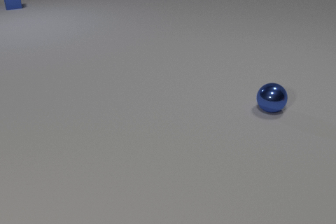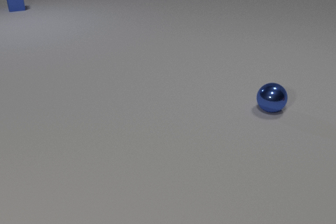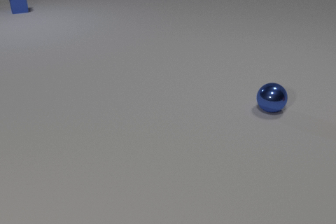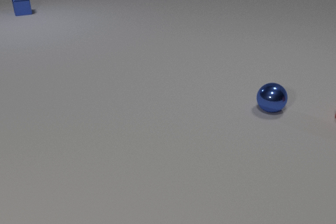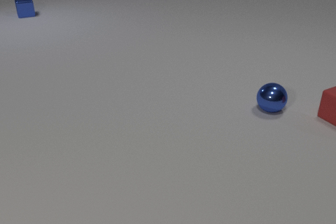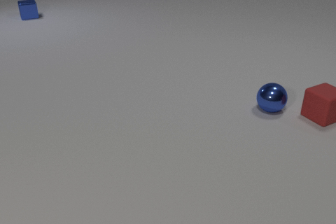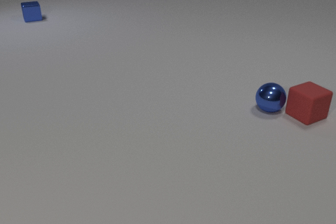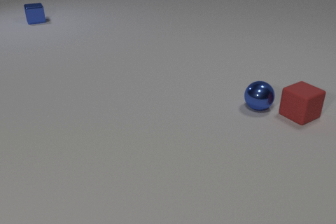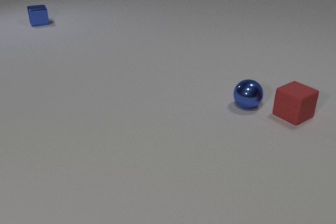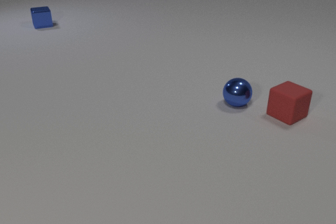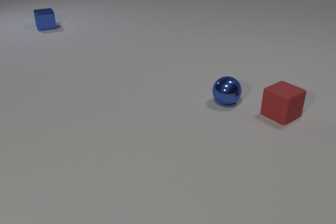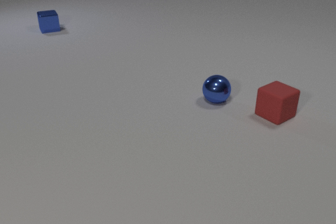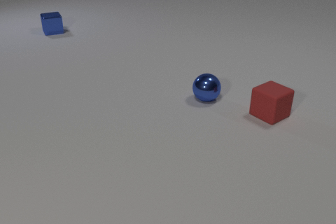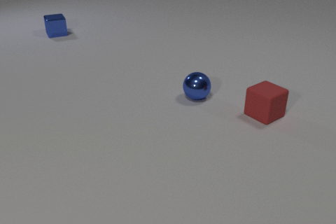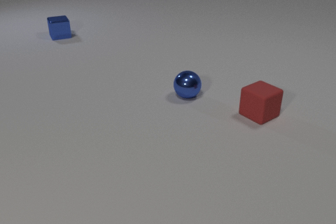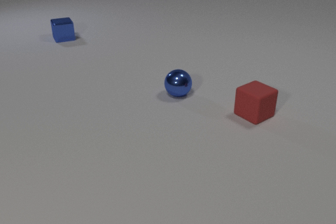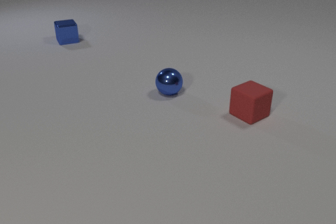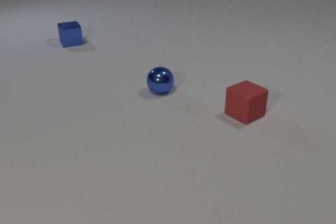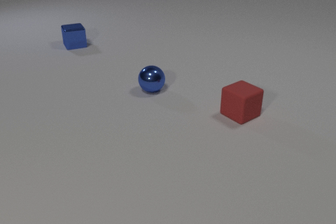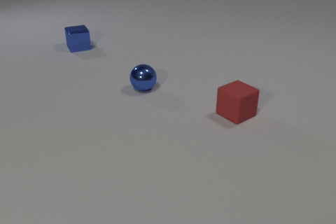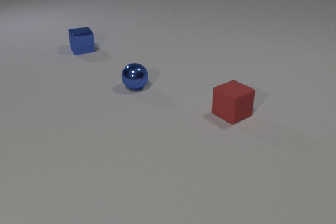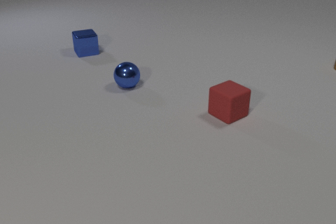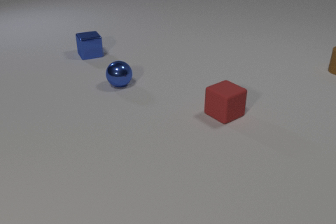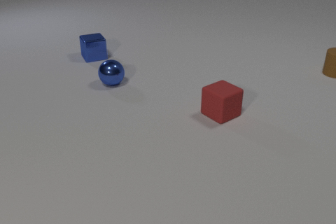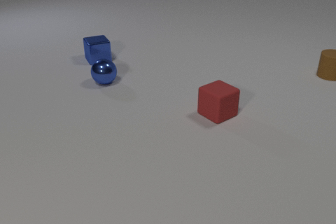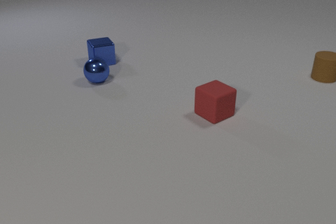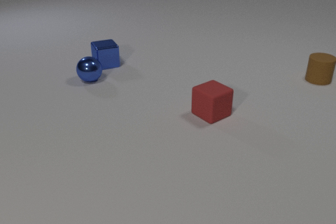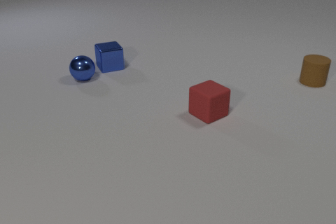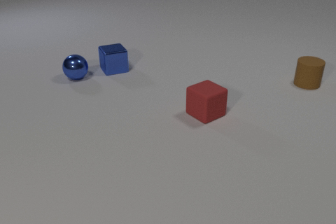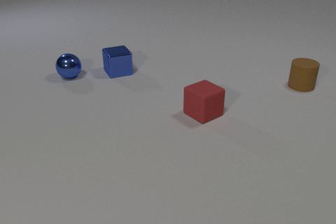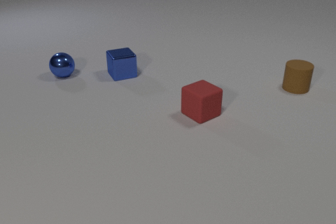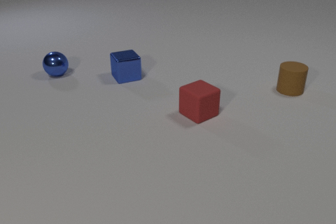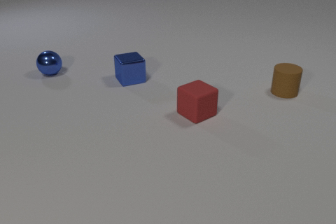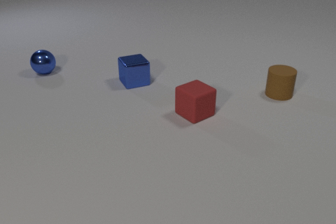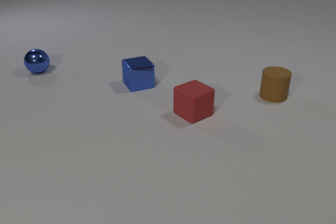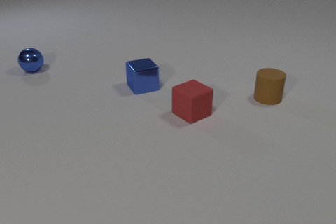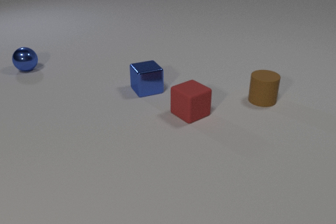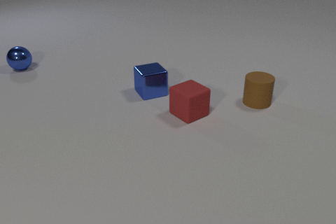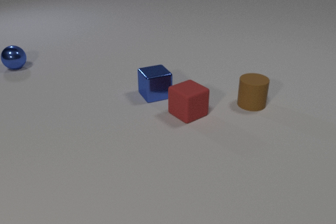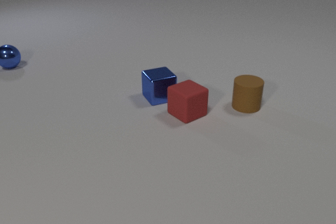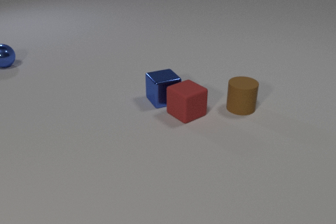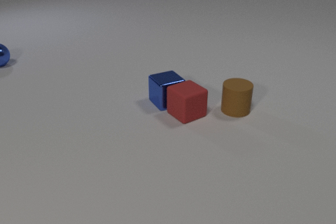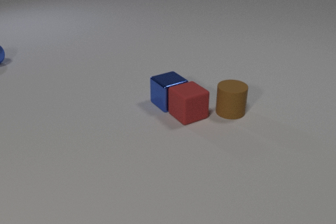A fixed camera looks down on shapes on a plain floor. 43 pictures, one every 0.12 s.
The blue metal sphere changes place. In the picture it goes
to the left.
The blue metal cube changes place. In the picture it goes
toward the camera.
0.00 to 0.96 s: The red rubber cube comes in at the right edge, slides to the left. The blue metal sphere rolls to the left. The blue metal cube slides toward the camera. The red rubber cube and the blue metal sphere collide.
0.96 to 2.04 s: The red rubber cube slides to the left. The blue metal sphere rolls to the left. The blue metal cube slides toward the camera and to the right.
2.04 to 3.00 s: The red rubber cube slides to the left. The blue metal sphere rolls to the left and away from the camera. The blue metal cube slides toward the camera and to the right. The brown rubber cylinder comes in at the right edge, slides toward the camera and to the left.
3.00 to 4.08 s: The red rubber cube slides to the left. The blue metal sphere rolls to the left and away from the camera. The blue metal cube slides toward the camera and to the right. The brown rubber cylinder slides toward the camera and to the left.
4.08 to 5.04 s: The red rubber cube moves, and ends about where it began. The blue metal sphere rolls to the left and away from the camera. The blue metal cube slides toward the camera and to the right. The brown rubber cylinder slides toward the camera and to the left. The red rubber cube and the blue metal cube collide.
How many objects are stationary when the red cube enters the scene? 1.
What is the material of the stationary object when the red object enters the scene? metal.
How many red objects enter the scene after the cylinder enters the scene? 0.
